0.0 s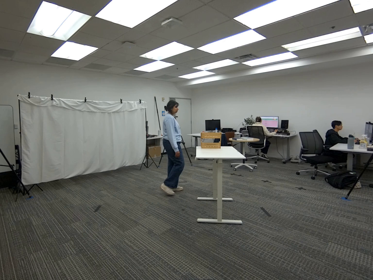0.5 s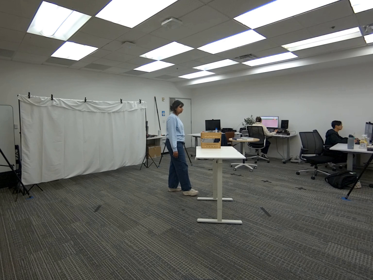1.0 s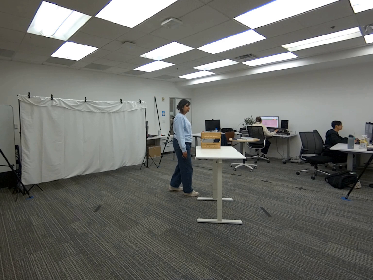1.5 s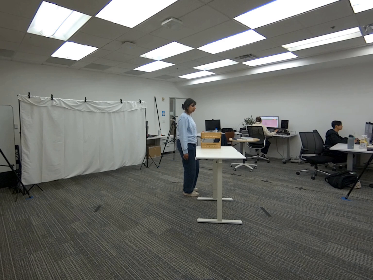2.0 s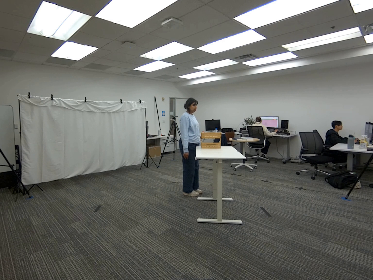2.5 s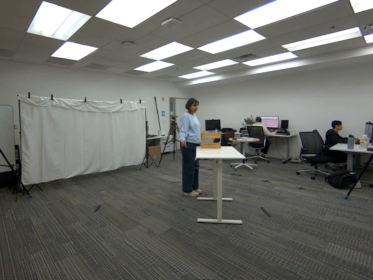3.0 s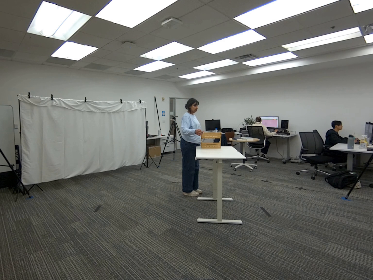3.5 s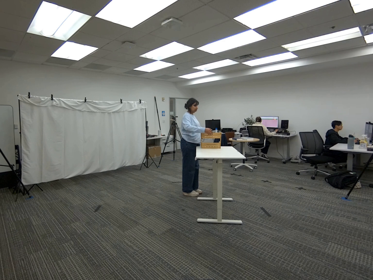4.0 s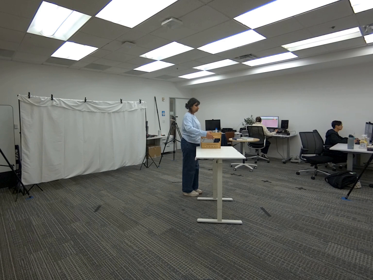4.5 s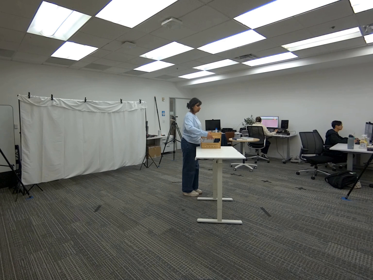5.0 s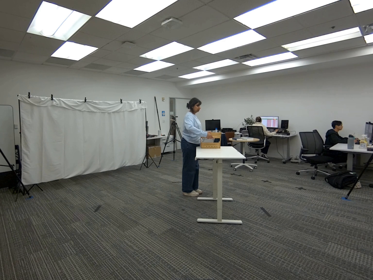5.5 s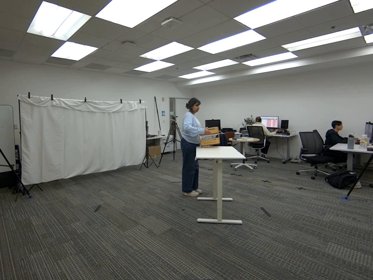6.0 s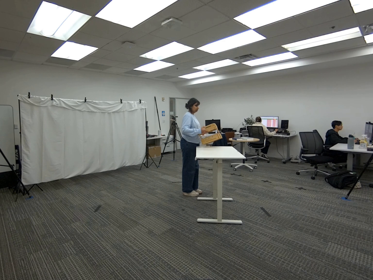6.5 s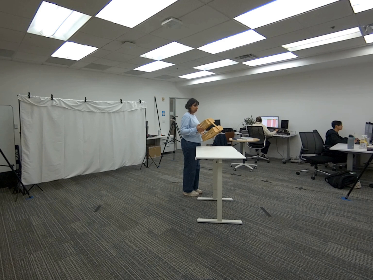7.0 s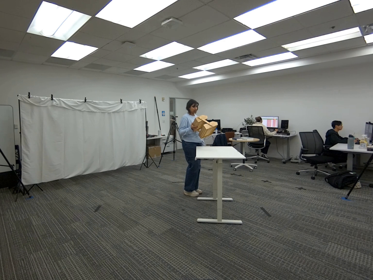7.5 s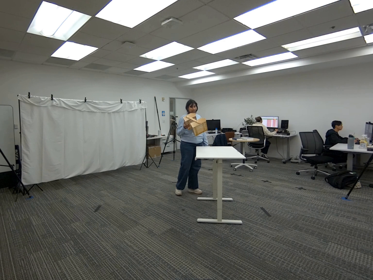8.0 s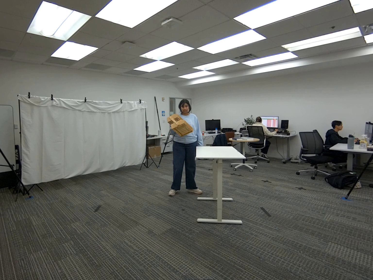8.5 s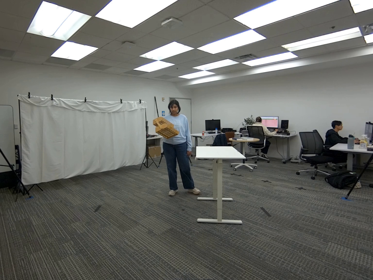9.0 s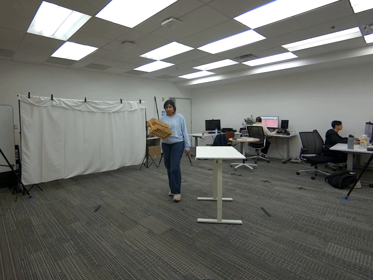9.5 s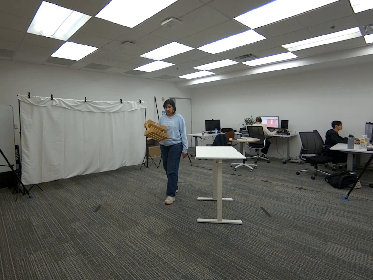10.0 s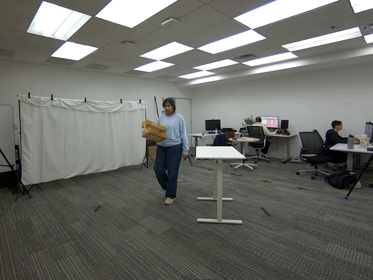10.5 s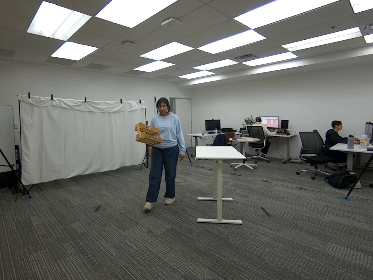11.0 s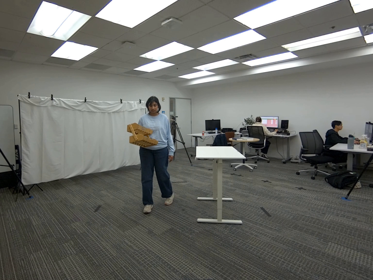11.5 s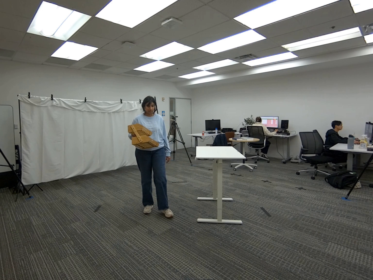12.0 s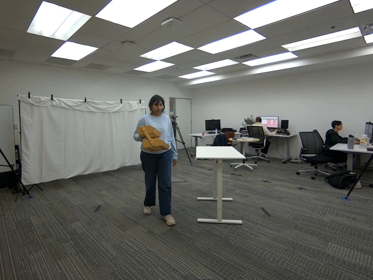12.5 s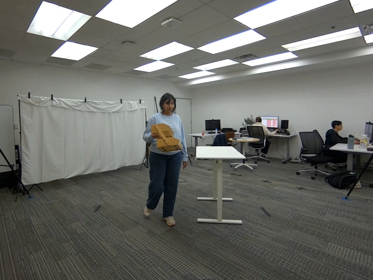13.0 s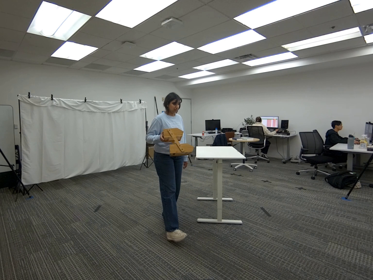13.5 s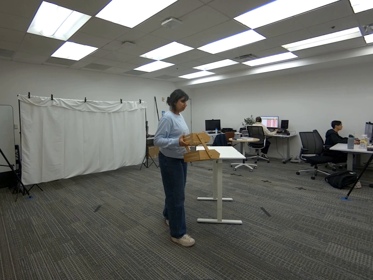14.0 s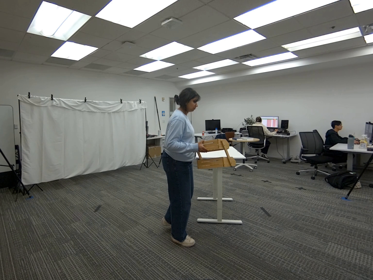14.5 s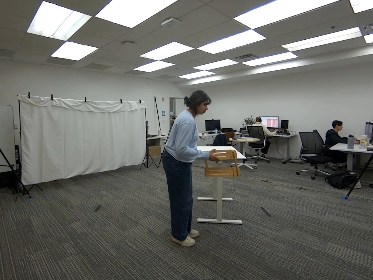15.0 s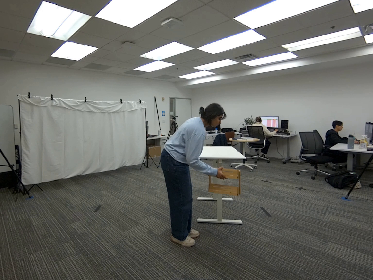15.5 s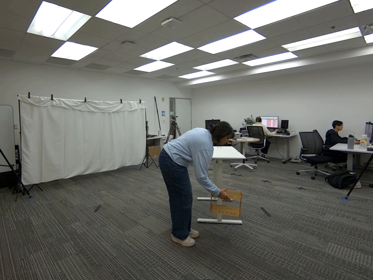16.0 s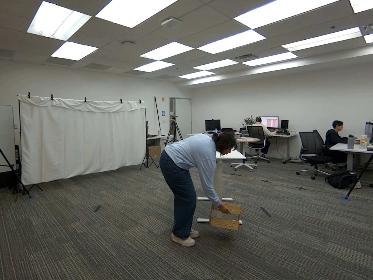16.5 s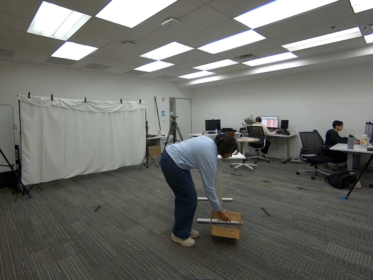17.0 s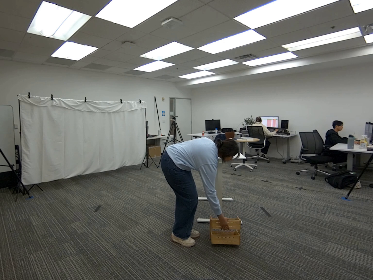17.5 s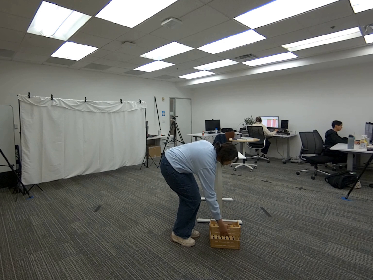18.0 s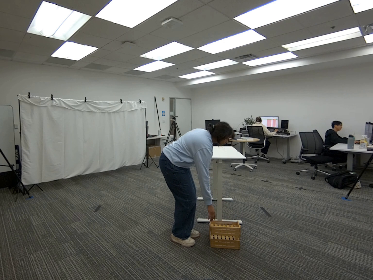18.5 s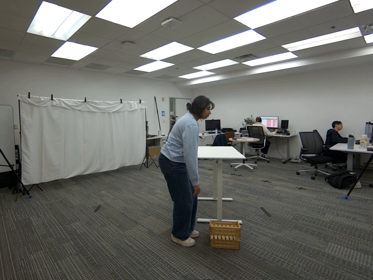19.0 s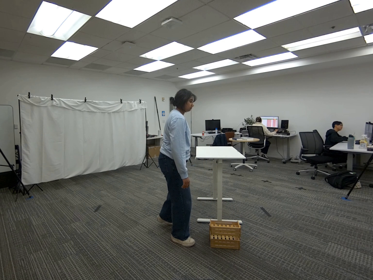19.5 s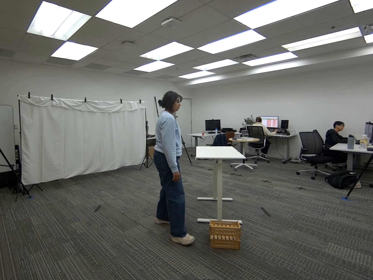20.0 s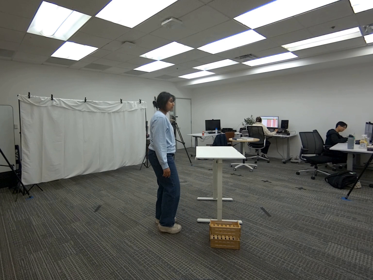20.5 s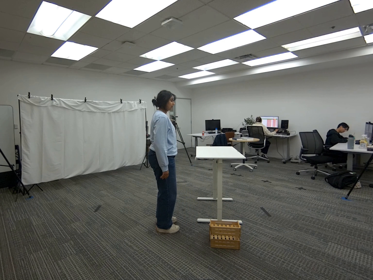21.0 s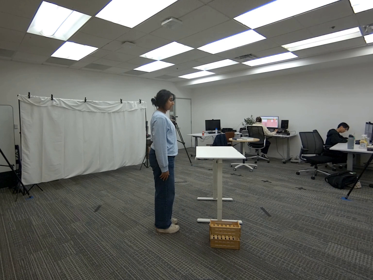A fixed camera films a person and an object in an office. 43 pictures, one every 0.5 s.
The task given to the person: Walk over to the wooden crate on the white desk and pick up the wooden crate from the side and place on the ground.
